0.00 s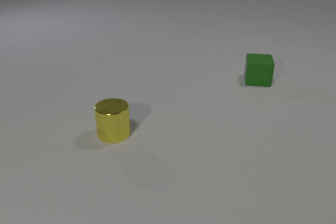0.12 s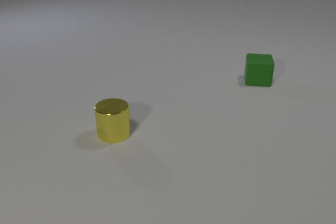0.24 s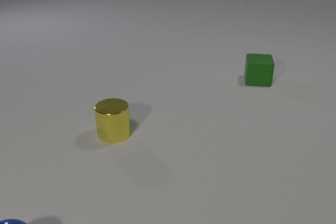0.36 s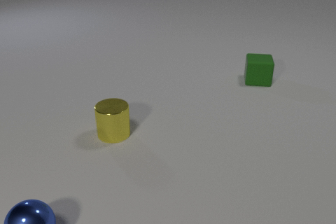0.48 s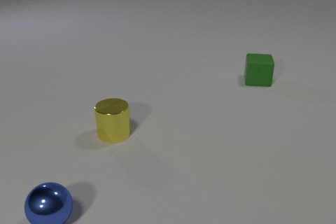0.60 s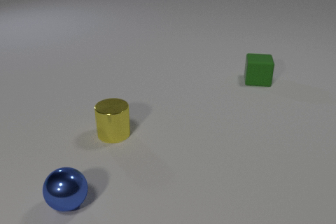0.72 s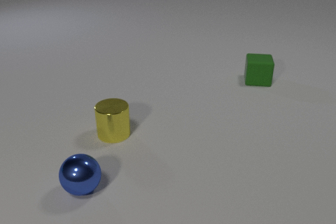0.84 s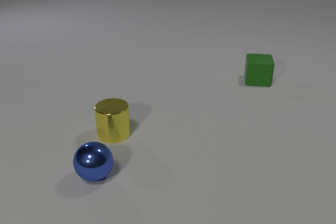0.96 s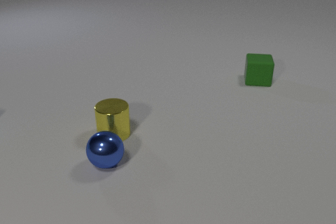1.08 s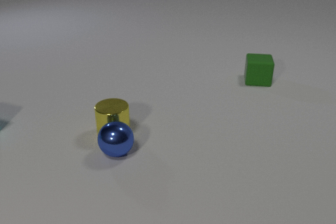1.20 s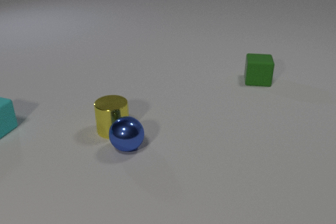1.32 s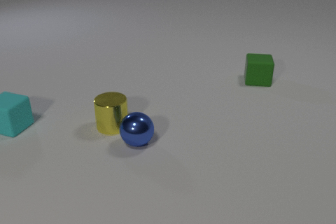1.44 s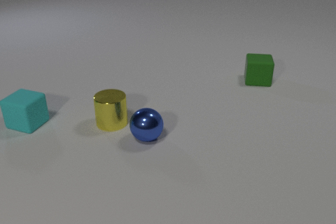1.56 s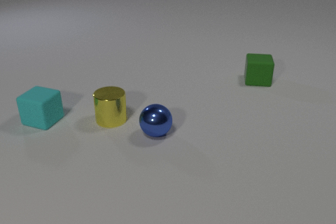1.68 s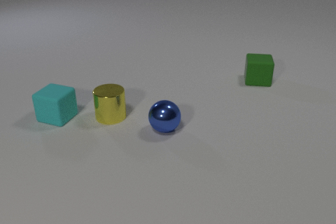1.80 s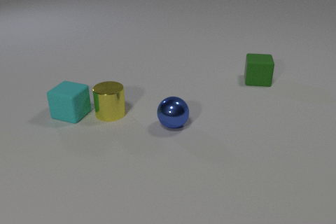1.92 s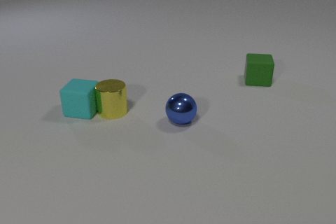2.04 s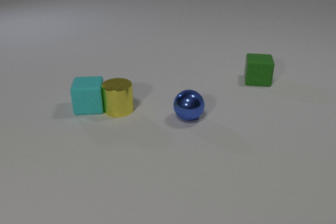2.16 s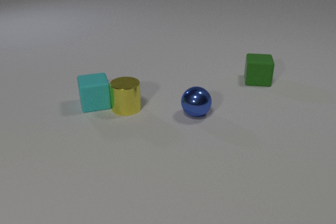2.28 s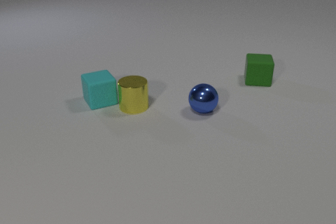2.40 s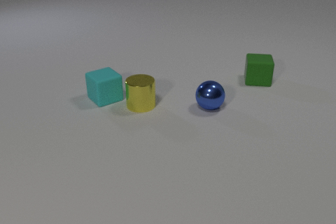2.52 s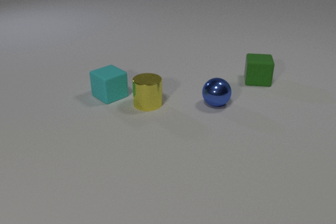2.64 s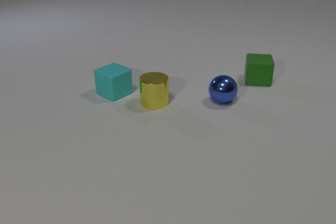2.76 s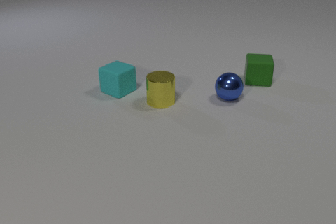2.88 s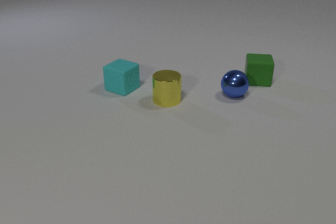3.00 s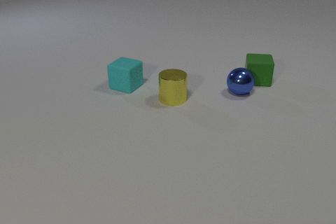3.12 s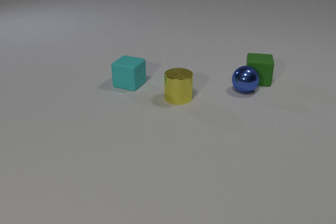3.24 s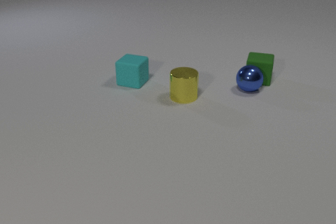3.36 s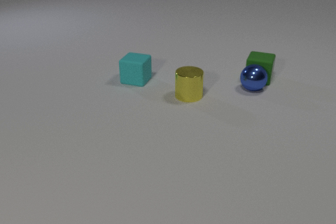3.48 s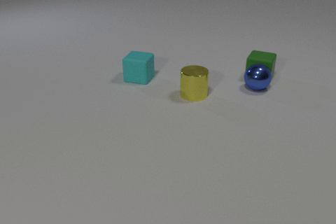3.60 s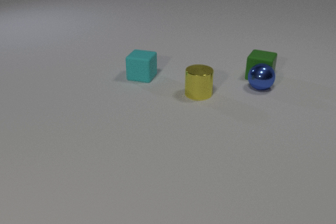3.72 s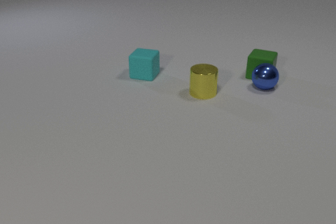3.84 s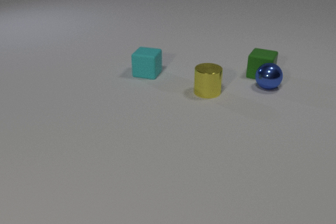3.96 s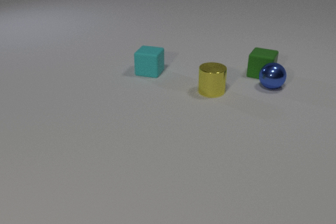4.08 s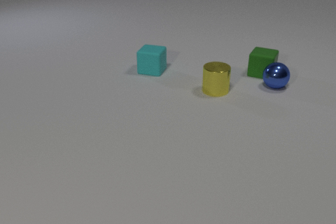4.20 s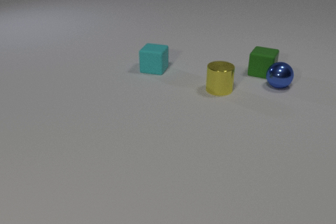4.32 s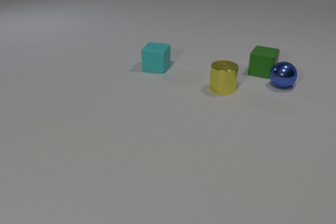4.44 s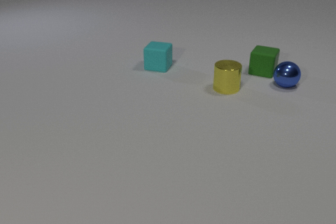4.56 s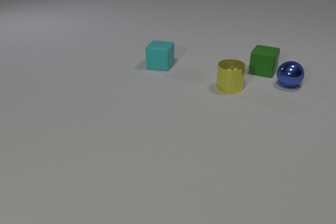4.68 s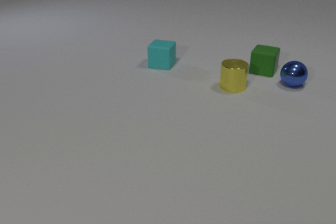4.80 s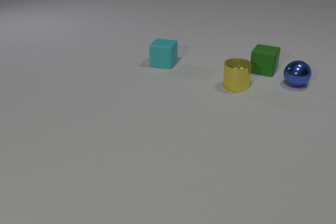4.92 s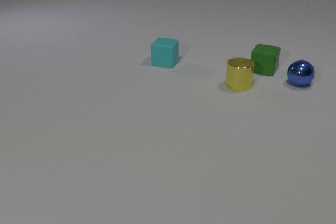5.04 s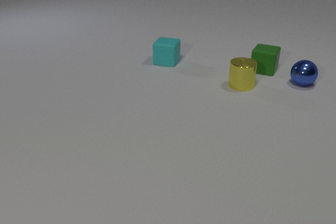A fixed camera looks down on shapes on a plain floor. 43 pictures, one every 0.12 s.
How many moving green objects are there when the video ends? 1.
What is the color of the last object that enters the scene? cyan.
What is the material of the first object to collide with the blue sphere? metal.
0.00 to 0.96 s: The blue metal sphere comes in at the bottom edge, rolls away from the camera and to the right.
0.96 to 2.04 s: The blue metal sphere rolls to the right and away from the camera. The yellow metal cylinder slides away from the camera. The cyan rubber cube comes in at the left edge, slides to the right, spins so that its near face slides to the right, counterclockwise seen from above. The blue metal sphere and the yellow metal cylinder collide. The yellow metal cylinder and the cyan rubber cube collide.
2.04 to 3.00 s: The blue metal sphere rolls away from the camera and to the right. The yellow metal cylinder slides to the right. The cyan rubber cube slides away from the camera and to the right, spins counterclockwise seen from above by about 60 degrees, its near face sliding to the right.
3.00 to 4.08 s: The blue metal sphere rolls to the right and away from the camera. The yellow metal cylinder slides to the right and away from the camera. The green rubber cube slides away from the camera. The cyan rubber cube slides away from the camera and to the right. The blue metal sphere and the green rubber cube collide.
4.08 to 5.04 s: The blue metal sphere rolls to the right and away from the camera. The yellow metal cylinder slides to the right and away from the camera. The green rubber cube slides away from the camera. The cyan rubber cube slides away from the camera and to the right.
